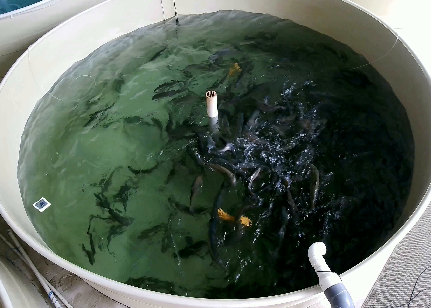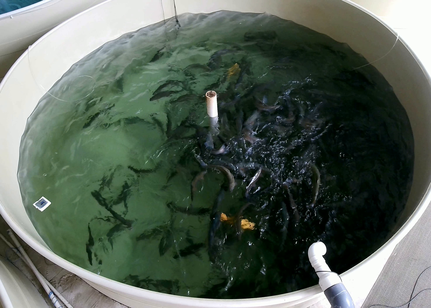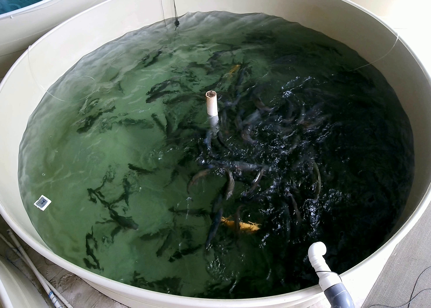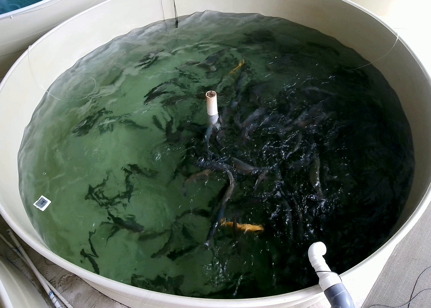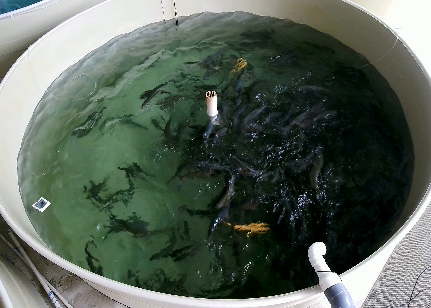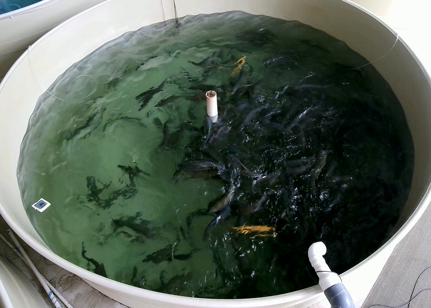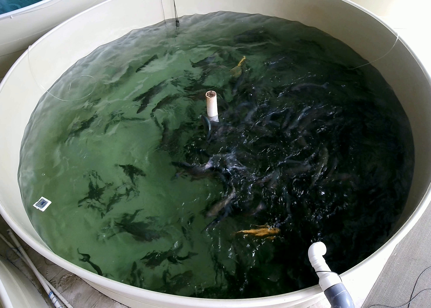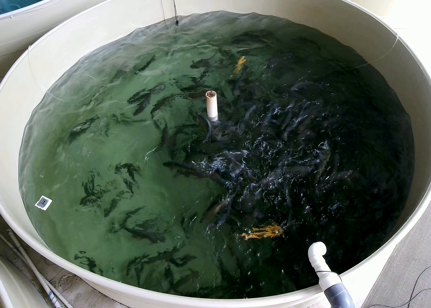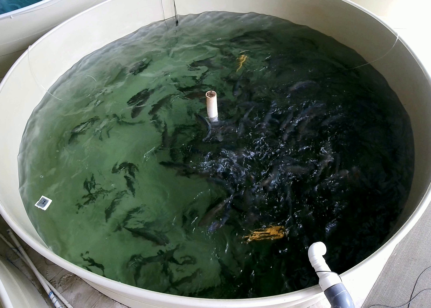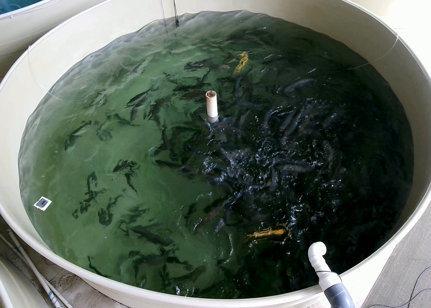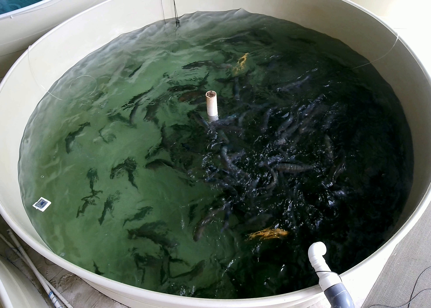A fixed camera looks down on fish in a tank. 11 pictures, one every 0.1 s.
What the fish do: Weak feeding.
